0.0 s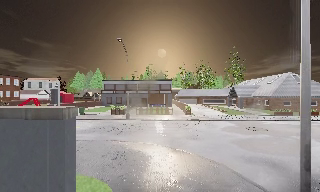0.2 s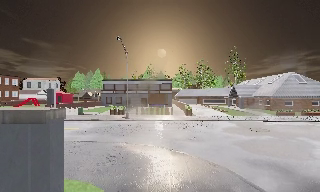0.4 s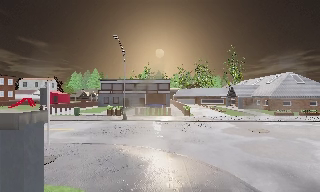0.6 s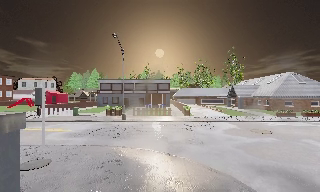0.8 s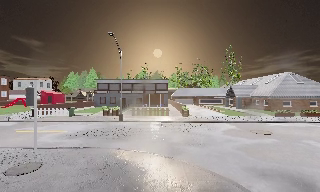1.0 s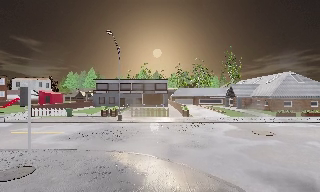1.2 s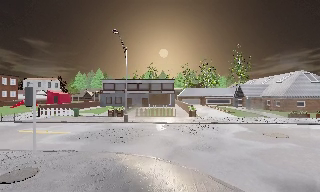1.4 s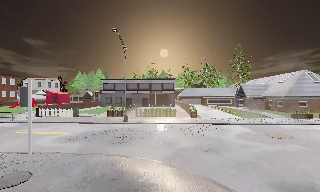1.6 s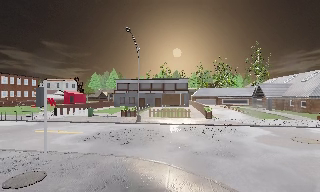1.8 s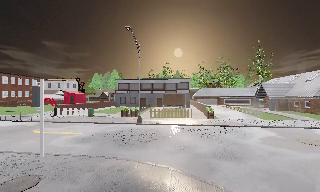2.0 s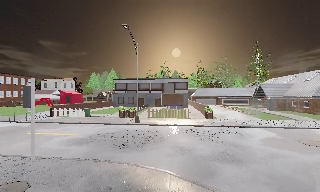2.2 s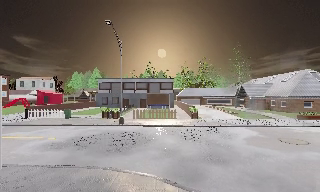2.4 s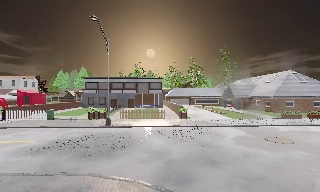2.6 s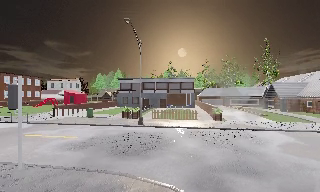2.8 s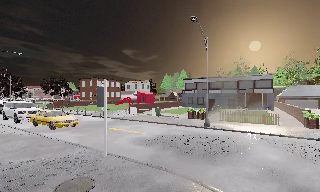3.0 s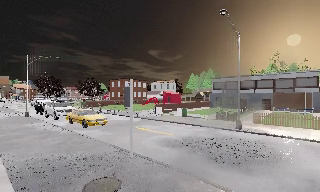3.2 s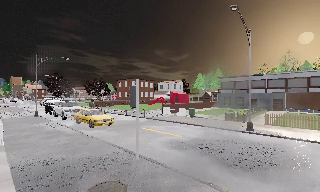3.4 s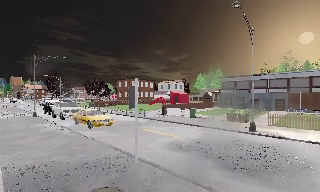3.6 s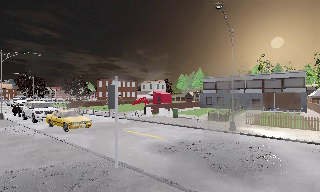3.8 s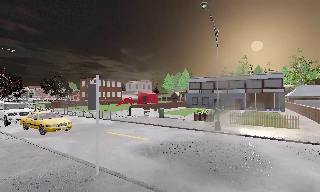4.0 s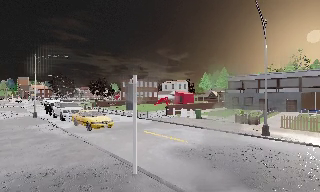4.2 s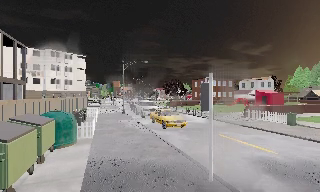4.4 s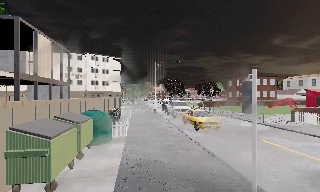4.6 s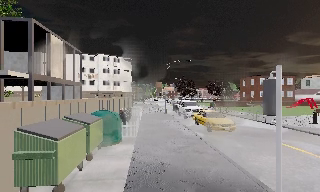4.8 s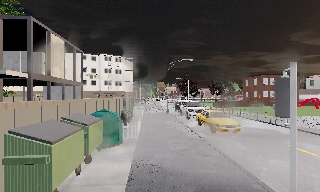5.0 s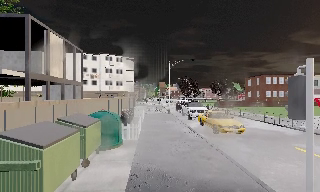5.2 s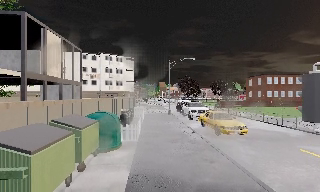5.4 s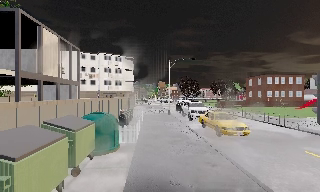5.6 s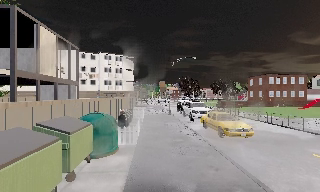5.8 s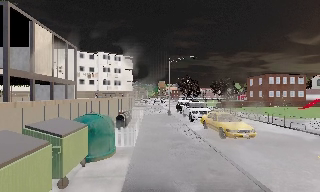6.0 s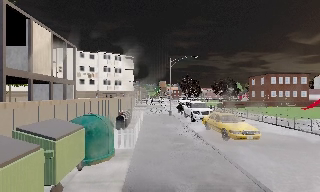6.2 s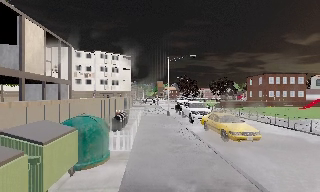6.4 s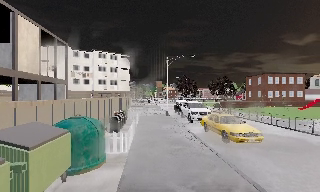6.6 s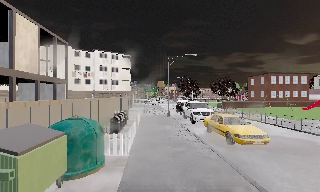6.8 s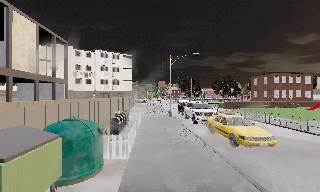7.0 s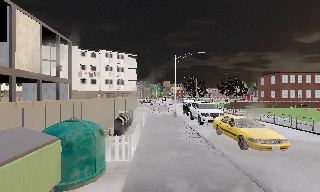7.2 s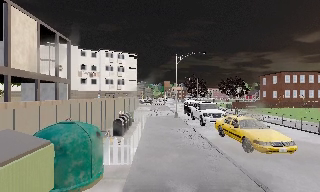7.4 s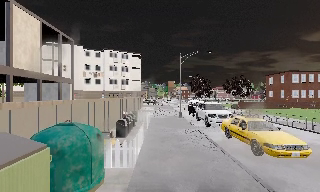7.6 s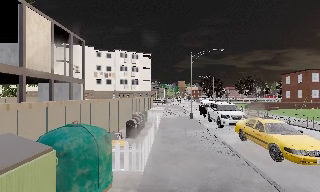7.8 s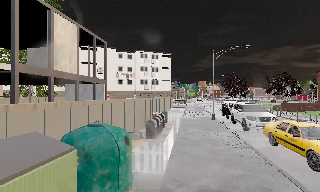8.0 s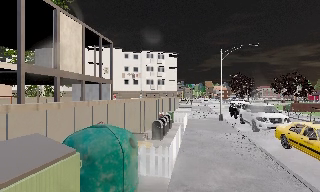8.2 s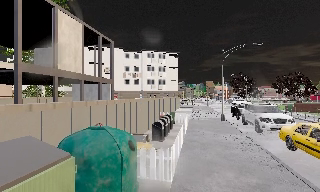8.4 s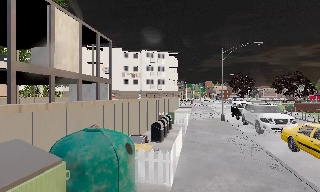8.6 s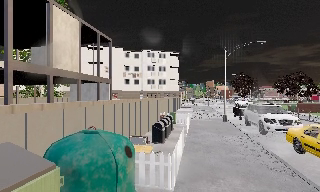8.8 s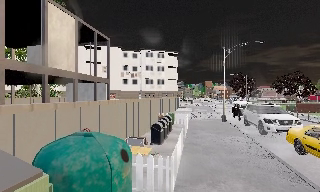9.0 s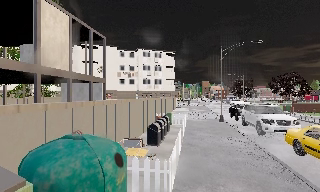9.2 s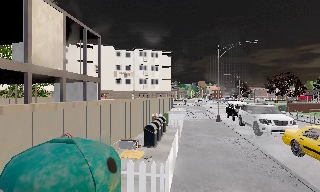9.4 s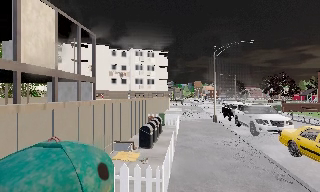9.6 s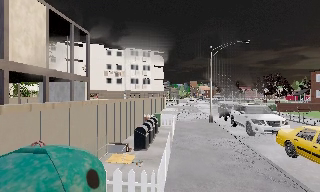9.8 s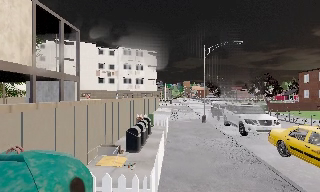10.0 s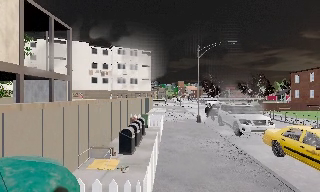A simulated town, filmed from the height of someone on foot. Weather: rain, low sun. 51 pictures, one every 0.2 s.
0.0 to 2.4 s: The camera travels forward, about 3.5 m, so what stands in front looms larger.
2.4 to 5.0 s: The camera pans to its left, which is counterclockwise from overhead, by about 90 degrees. It travels forward, about 4 m.
5.0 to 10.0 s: The camera travels forward, about 6 m, so what stands in front looms larger.
The film runs forward here.
